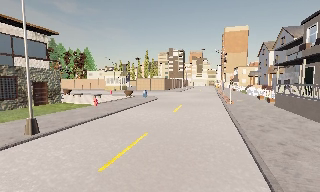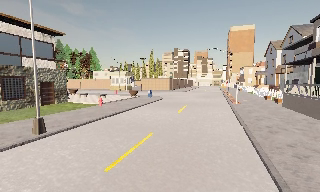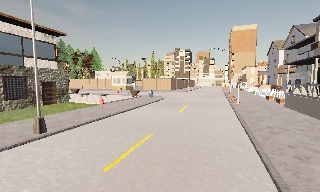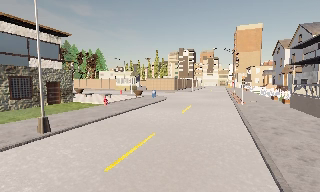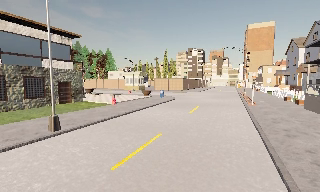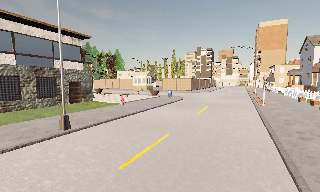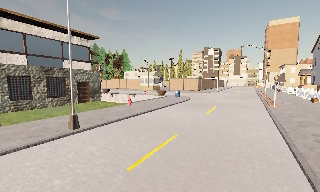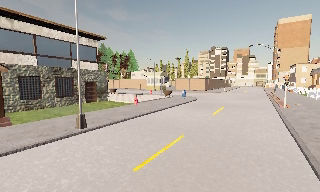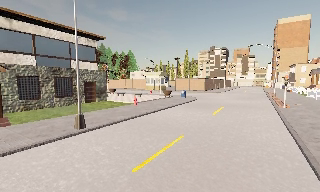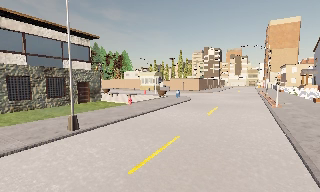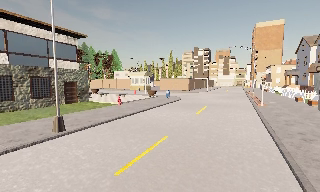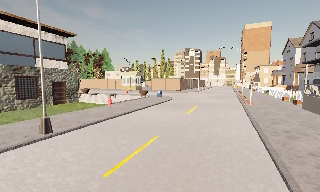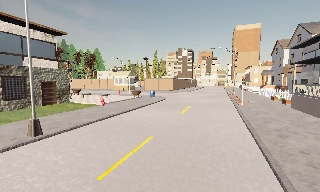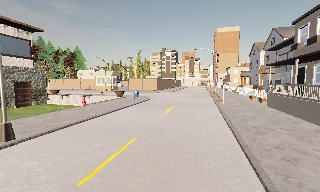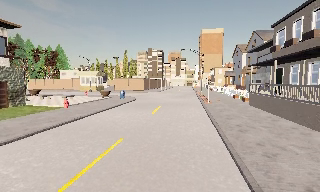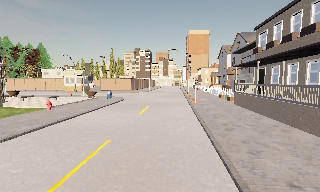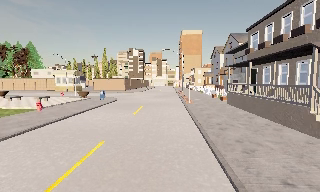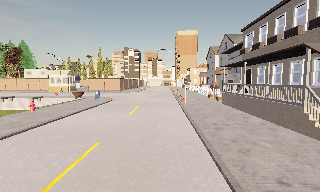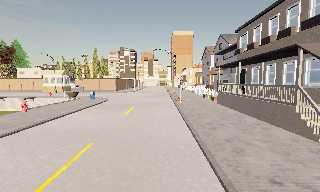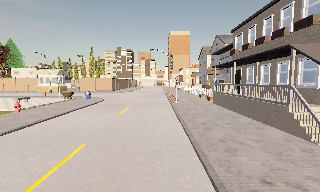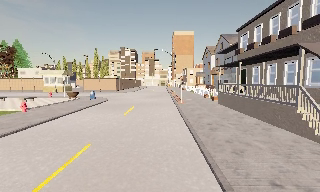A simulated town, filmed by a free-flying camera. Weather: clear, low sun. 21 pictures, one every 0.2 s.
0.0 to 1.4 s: The camera swings to its left by about 15 degrees, and the scene slides to the right.
1.4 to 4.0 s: The camera swings to its right by about 30 degrees, and the scene slides to the left. It travels forward, about 0.5 m.
The film runs forward here.
